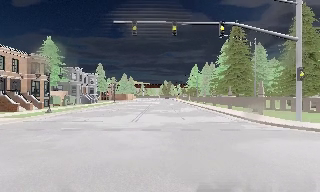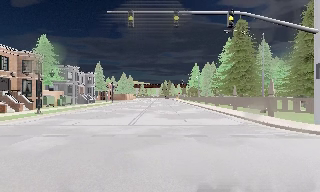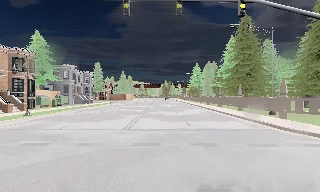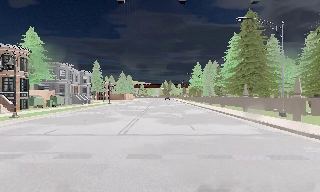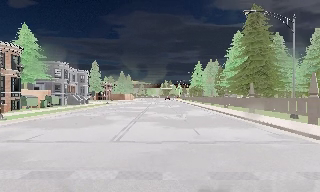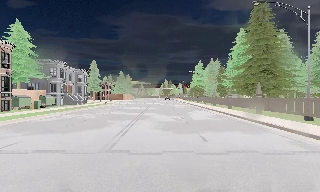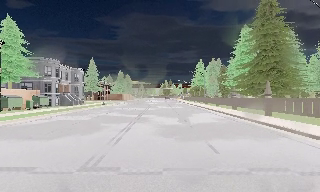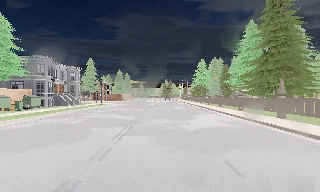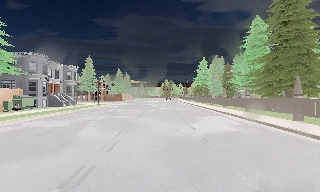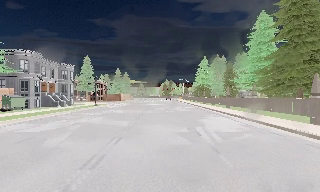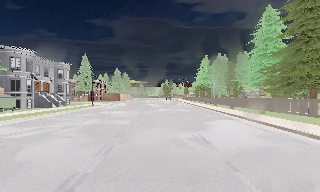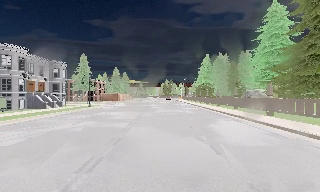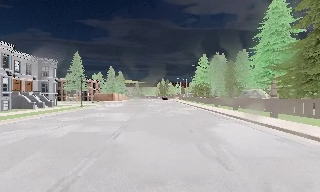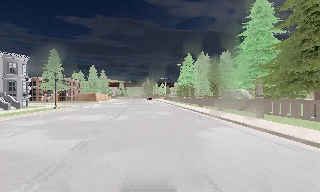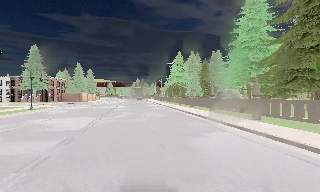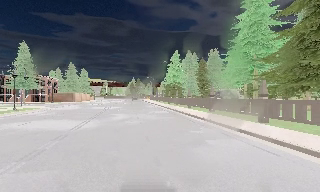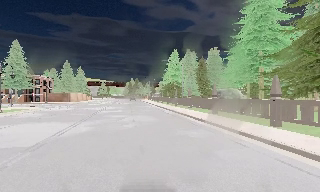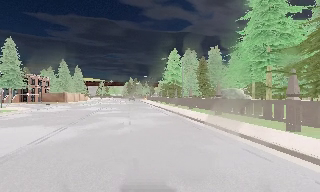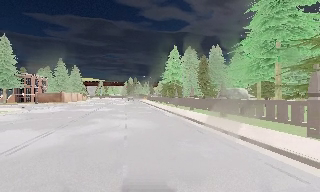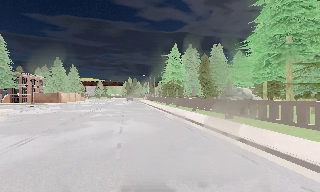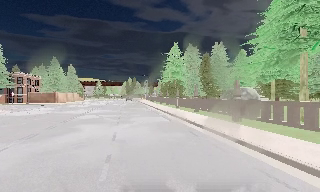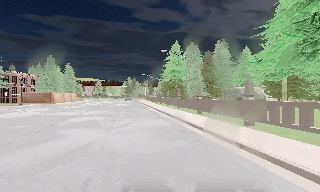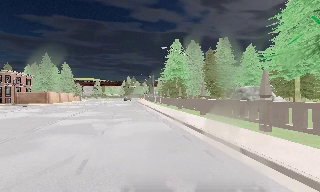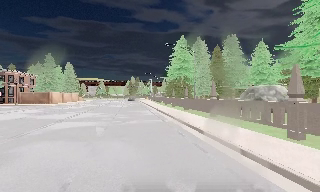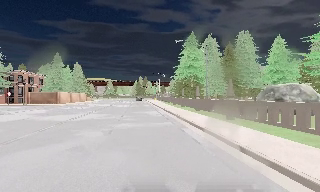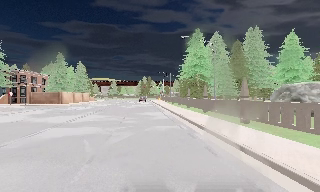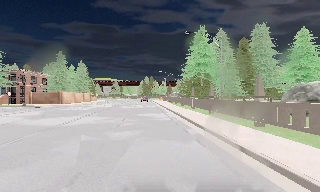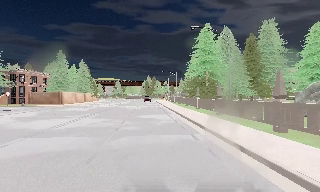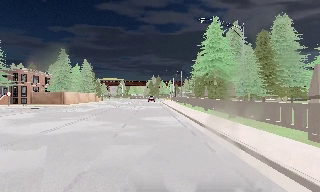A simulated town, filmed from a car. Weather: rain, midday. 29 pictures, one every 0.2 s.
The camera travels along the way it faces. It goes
forward.
0.0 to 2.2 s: The camera travels forward, about 13 m, so what stands in front looms larger.
2.2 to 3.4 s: The scene slides to the left, as the camera pans about 10 degrees to its right. It travels forward, about 7 m, so what stands in front looms larger.
3.4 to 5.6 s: The camera travels forward, about 13 m, so what stands in front looms larger.
The film runs forward here.
